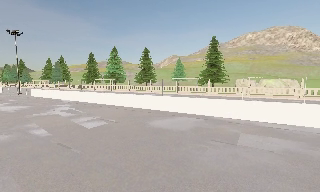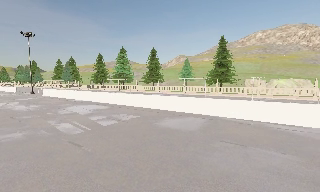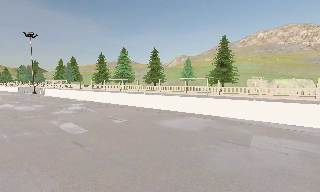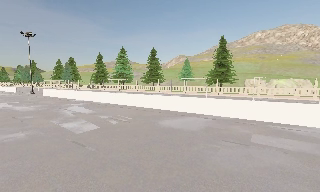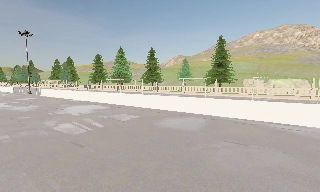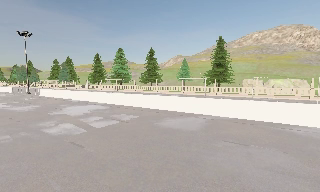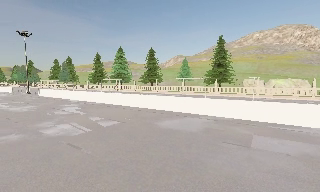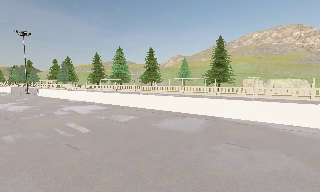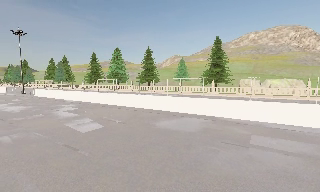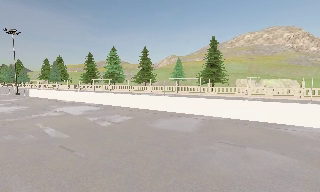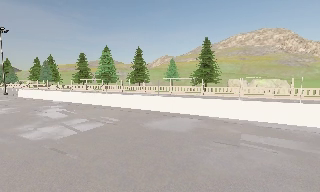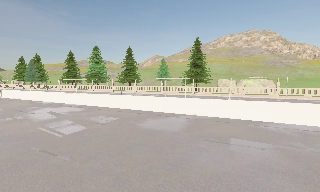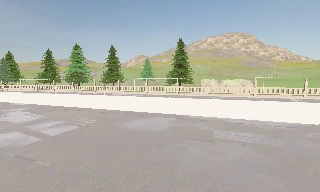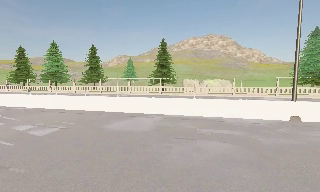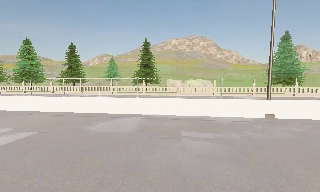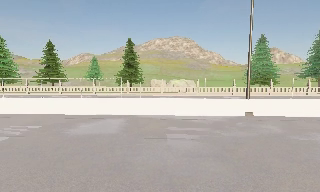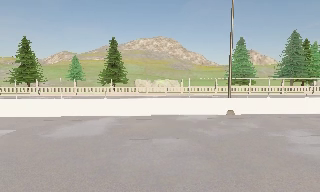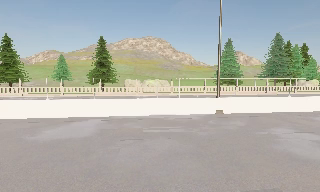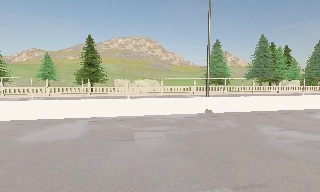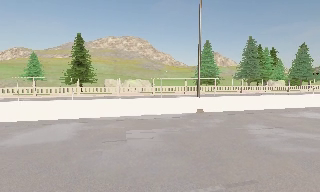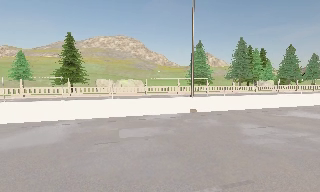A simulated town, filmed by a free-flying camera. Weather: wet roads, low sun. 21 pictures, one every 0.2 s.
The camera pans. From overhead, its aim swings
clockwise.
The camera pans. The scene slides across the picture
to the left.
0.0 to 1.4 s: The camera shifts only a little, or ends up much as it began.
1.4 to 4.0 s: The scene slides to the left, as the camera pans about 50 degrees to its right. It travels to its left, about 0.5 m.
The film runs backward here.
